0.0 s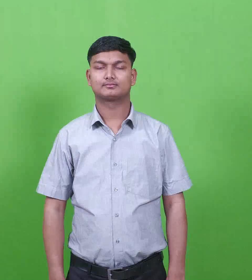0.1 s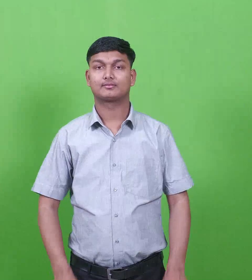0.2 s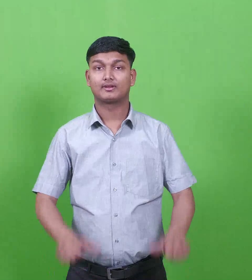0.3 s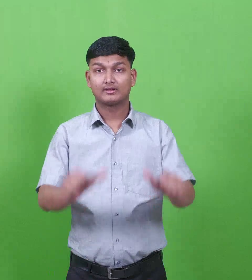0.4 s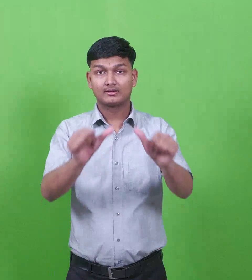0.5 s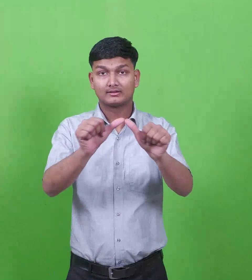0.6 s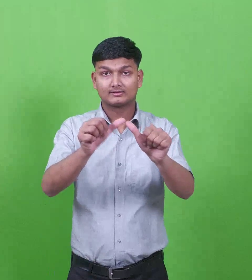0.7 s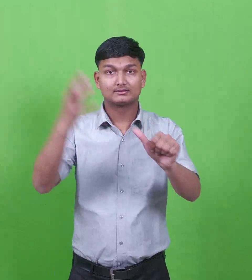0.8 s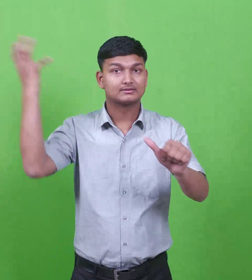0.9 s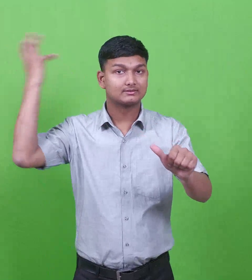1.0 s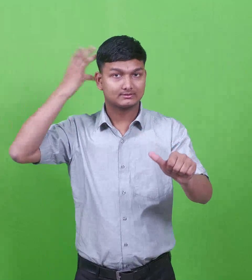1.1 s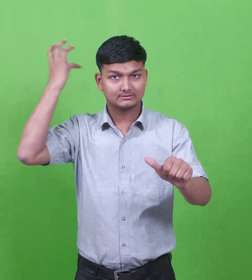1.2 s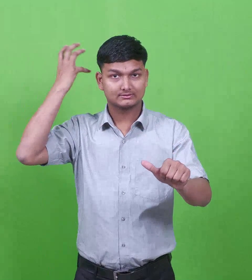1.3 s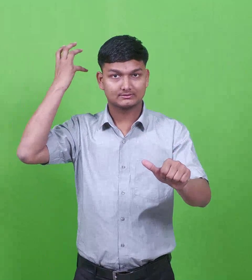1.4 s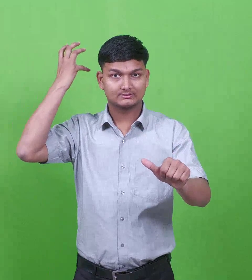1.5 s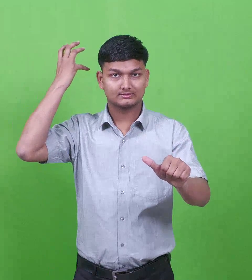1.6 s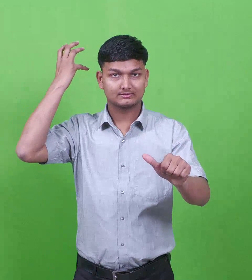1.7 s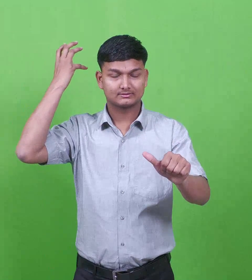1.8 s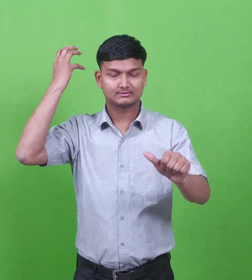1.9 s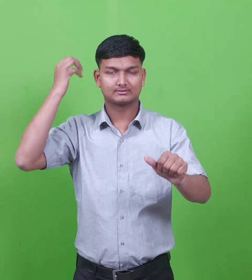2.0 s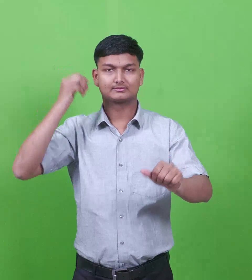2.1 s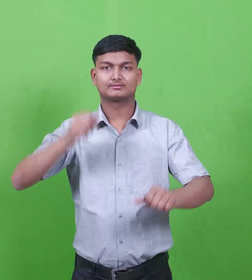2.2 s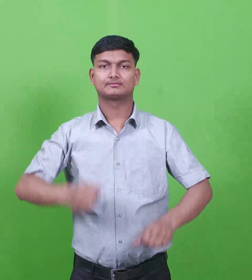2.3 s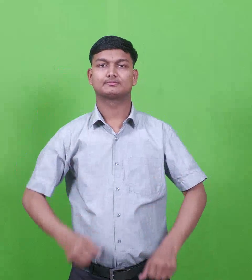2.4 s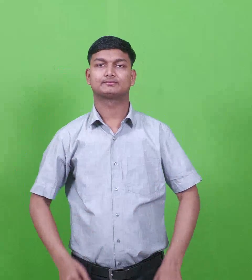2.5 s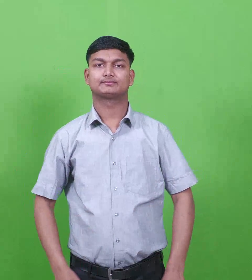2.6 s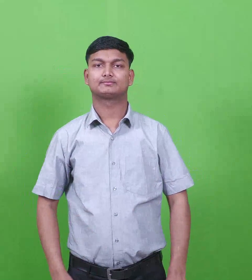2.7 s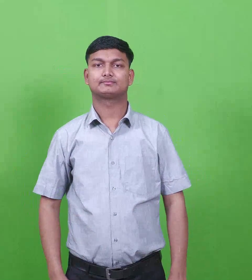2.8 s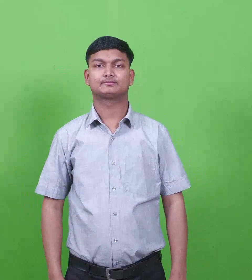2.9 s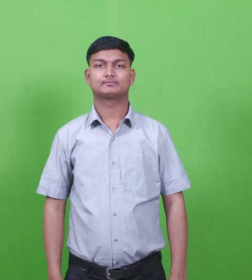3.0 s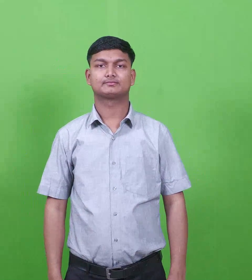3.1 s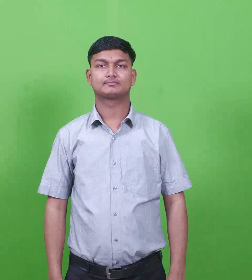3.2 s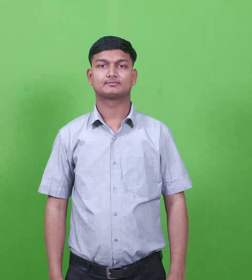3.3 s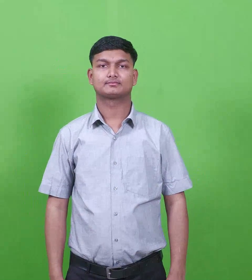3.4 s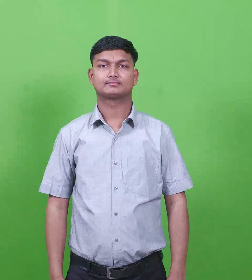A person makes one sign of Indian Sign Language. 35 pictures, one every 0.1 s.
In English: abel
